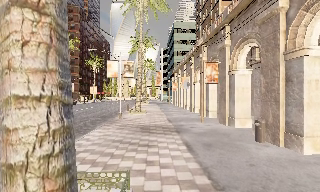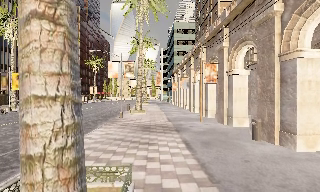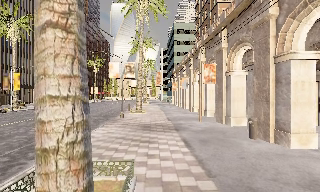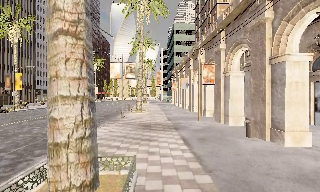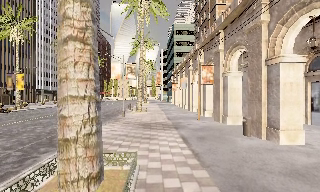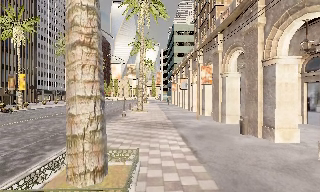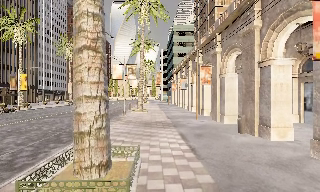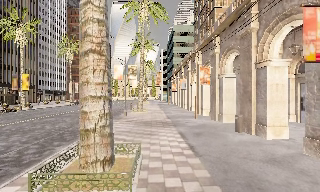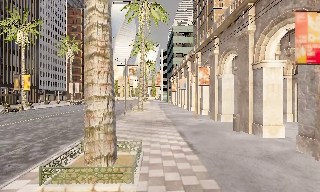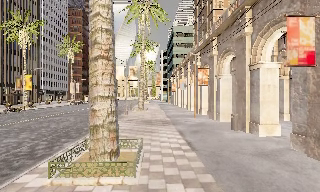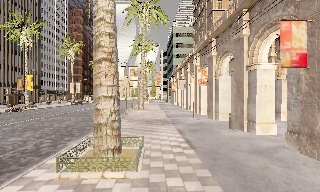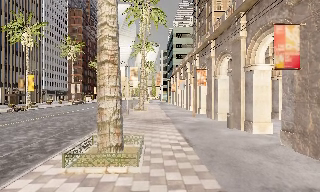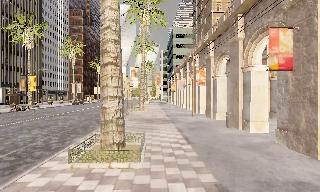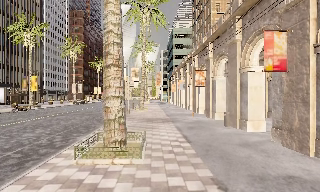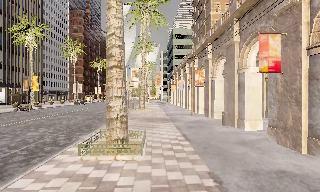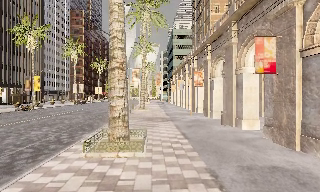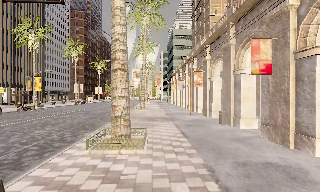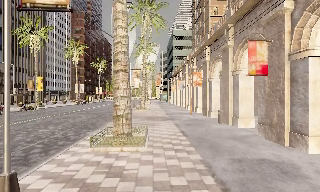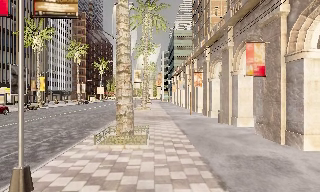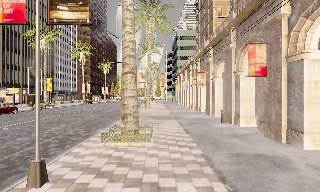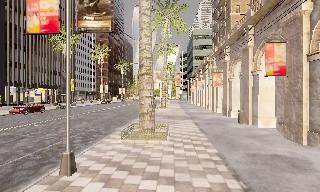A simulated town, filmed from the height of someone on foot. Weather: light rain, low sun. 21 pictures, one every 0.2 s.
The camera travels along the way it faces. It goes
backward.
0.0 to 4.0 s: The camera travels backward, about 7 m, so what stands in front gets smaller.
The film runs backward here.
